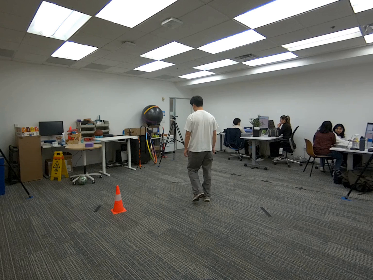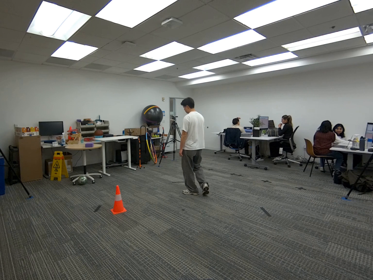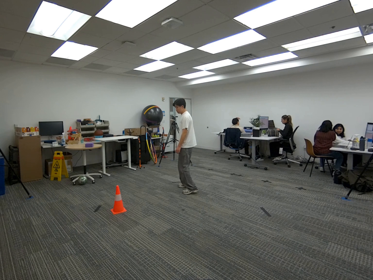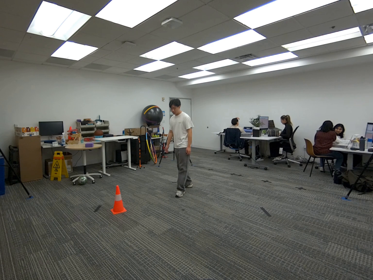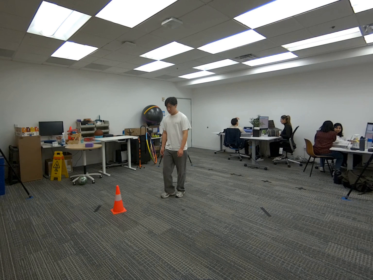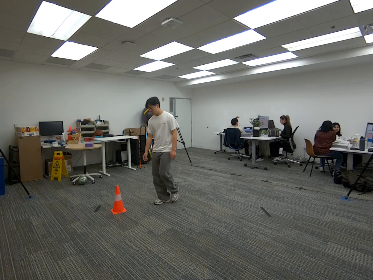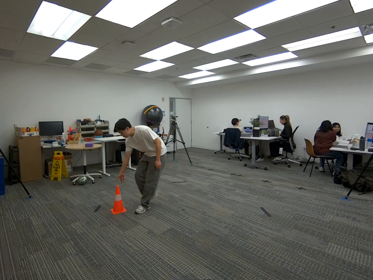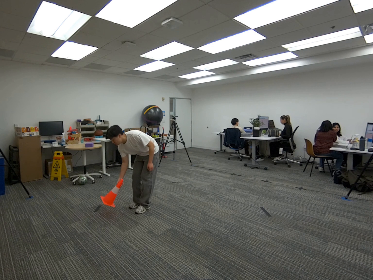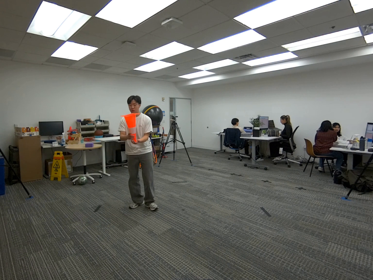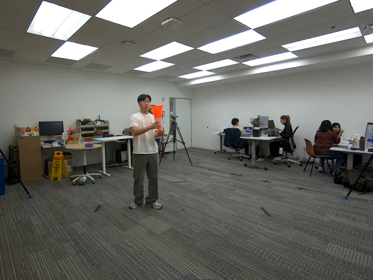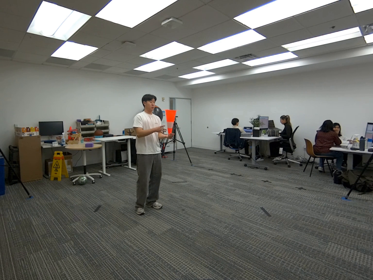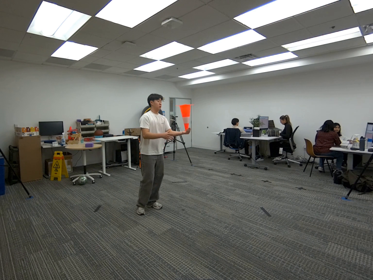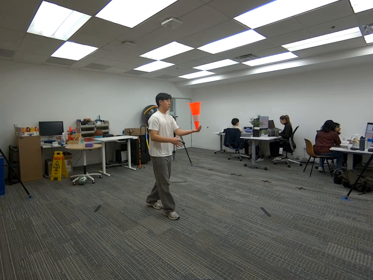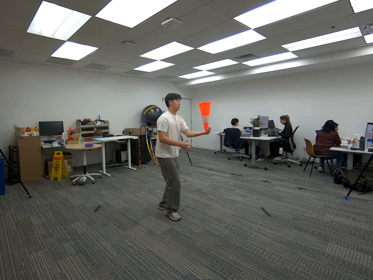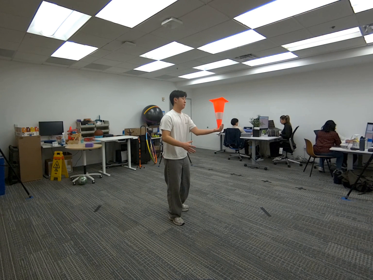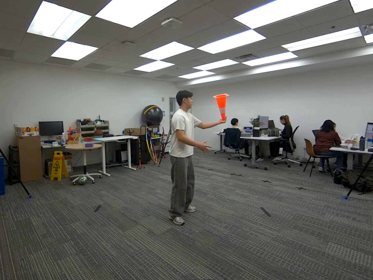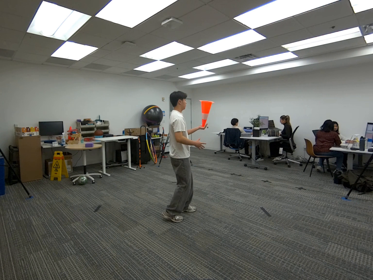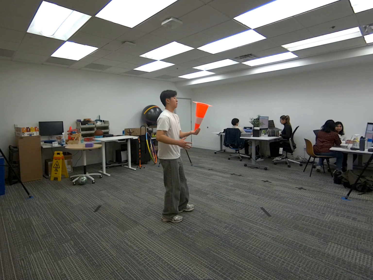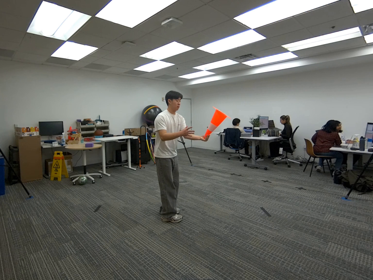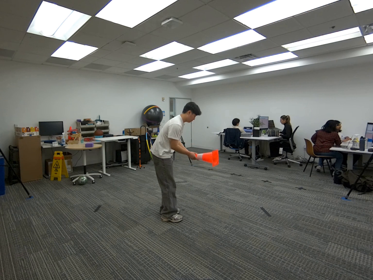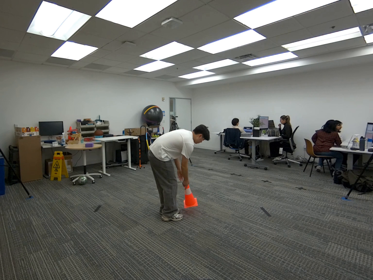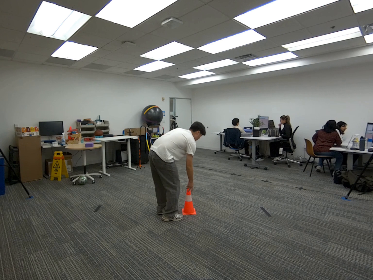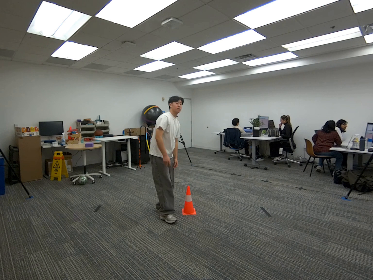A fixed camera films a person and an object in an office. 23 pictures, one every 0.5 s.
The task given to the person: Walk to the traffic cone on the ground, pick up the cone with both hands and balance the pointy tip of the cone with your left hand. Place cone back on the ground when finish.
